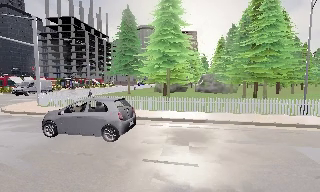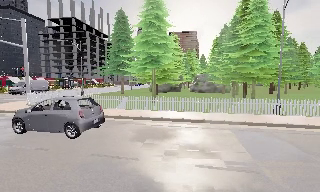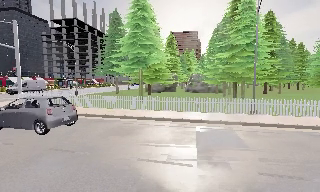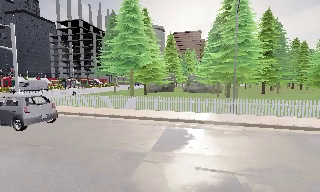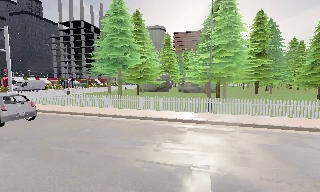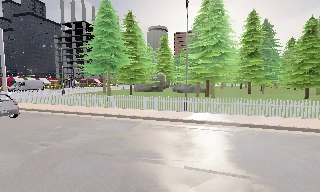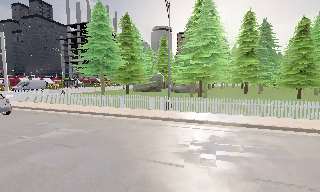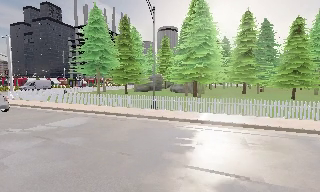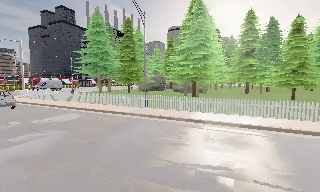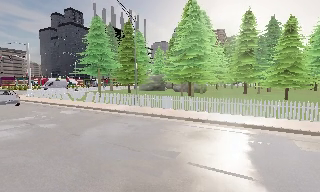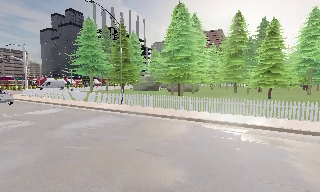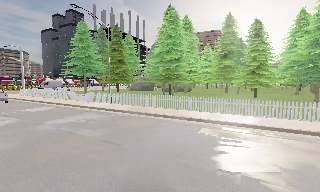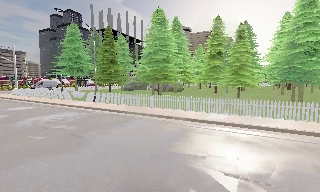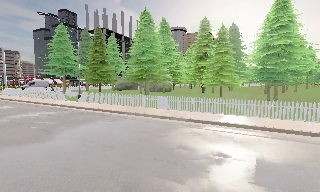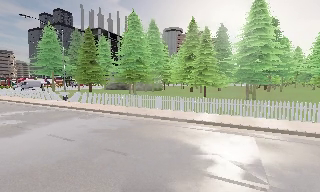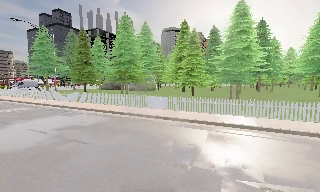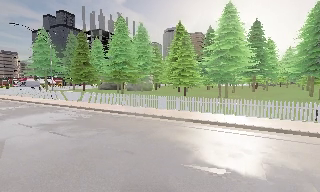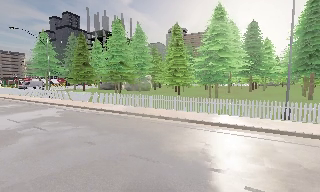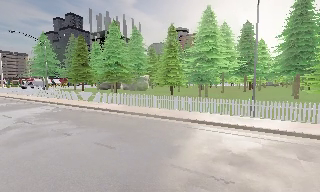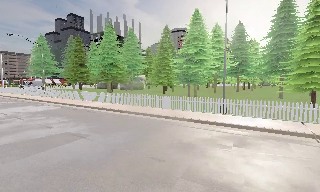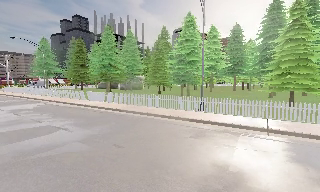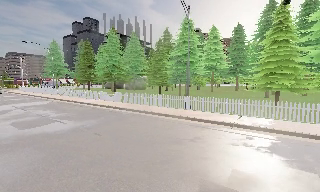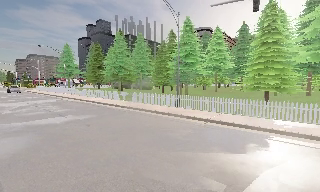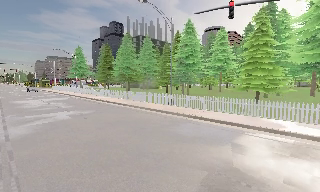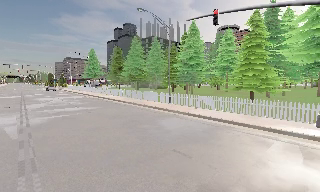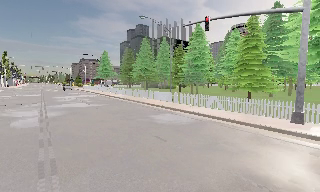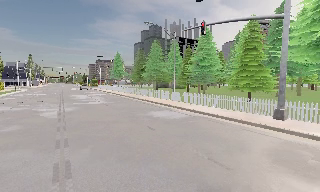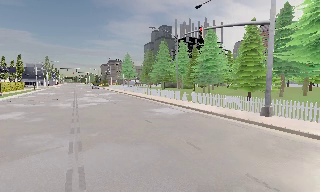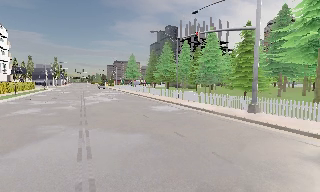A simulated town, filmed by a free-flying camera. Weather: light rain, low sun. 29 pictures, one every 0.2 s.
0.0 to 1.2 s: The camera travels to its right, about 10 m, so close, fixed things drift to the left.
1.2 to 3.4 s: The camera pans to its left, which is counterclockwise from overhead, by about 10 degrees. It travels to its right and backward, about 19 m, so close, fixed things drift to the left.
3.4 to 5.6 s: The camera pans to its left, which is counterclockwise from overhead, by about 35 degrees. It travels to its right and backward, about 18 m.
The film runs backward here.
